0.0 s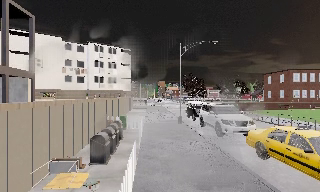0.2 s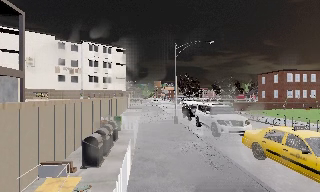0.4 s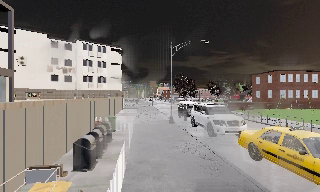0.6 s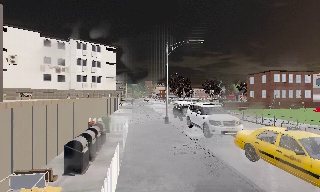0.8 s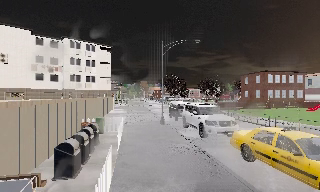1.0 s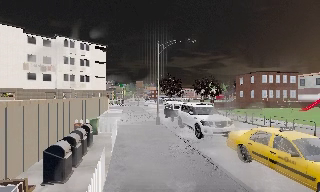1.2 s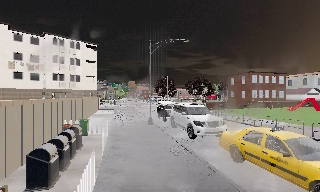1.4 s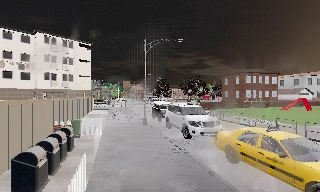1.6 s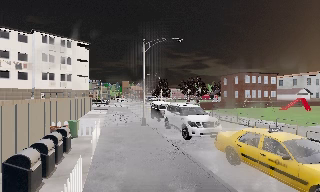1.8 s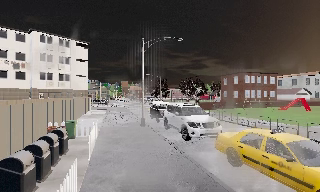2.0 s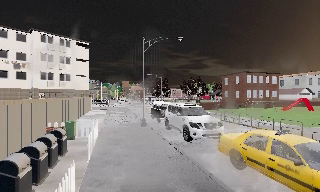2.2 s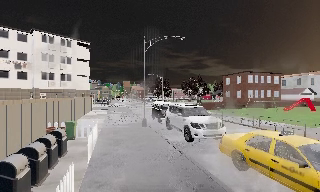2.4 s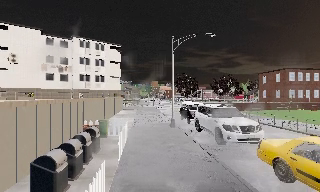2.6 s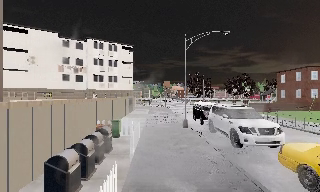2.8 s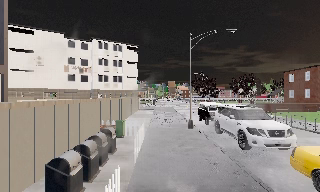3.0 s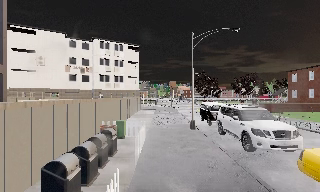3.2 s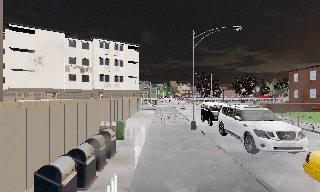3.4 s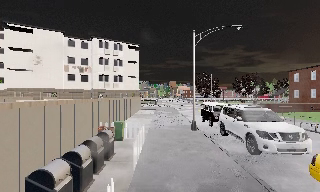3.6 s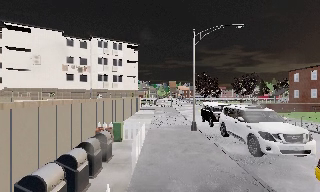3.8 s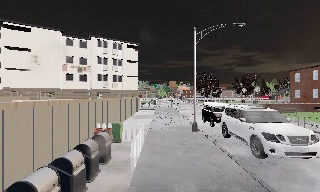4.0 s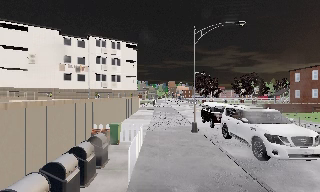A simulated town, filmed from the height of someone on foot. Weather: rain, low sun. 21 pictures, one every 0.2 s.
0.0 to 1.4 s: The camera pans to its right, which is clockwise from overhead, by about 10 degrees. It travels forward, about 1 m, so what stands in front looms larger.
1.4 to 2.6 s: The camera swings to its left by about 15 degrees, and the scene slides to the right. It travels forward, about 1 m, so what stands in front looms larger.
2.6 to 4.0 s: The camera travels forward, about 1.5 m, so what stands in front looms larger.
The film runs forward here.
